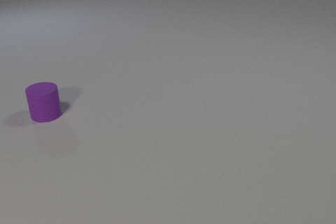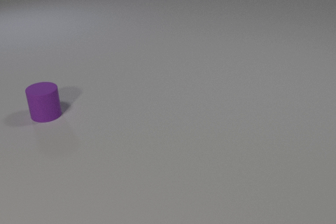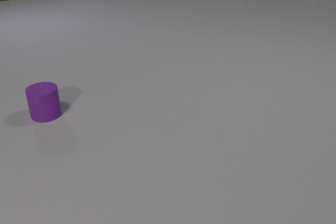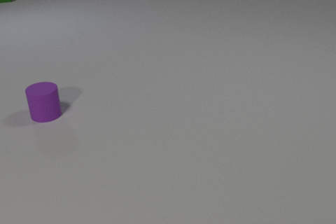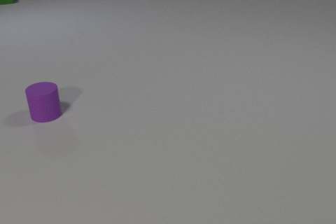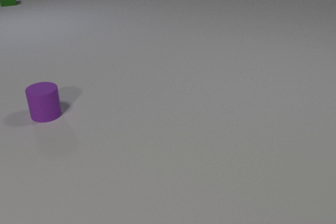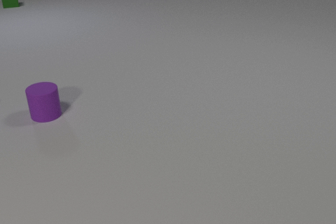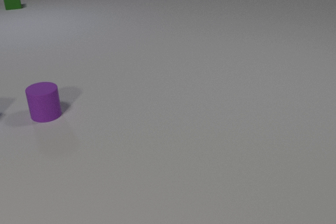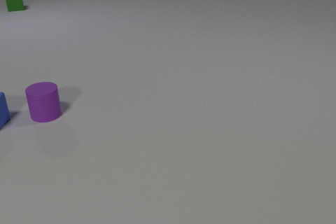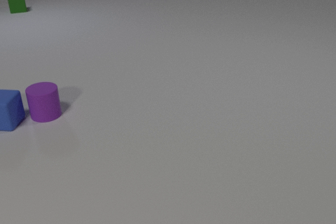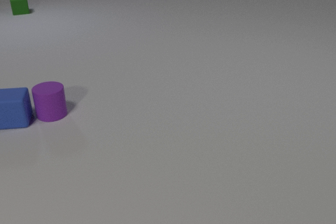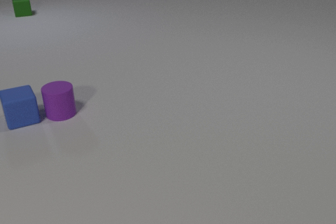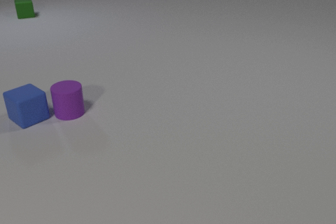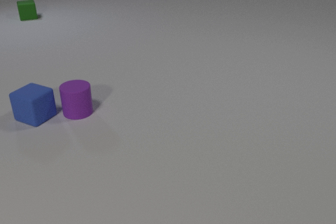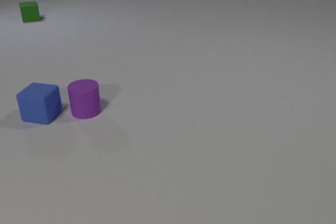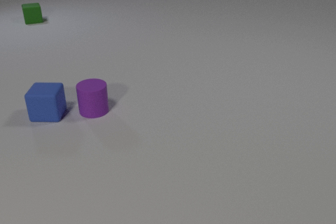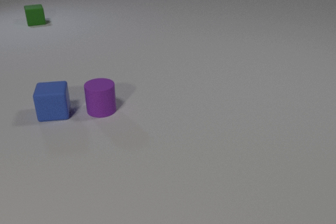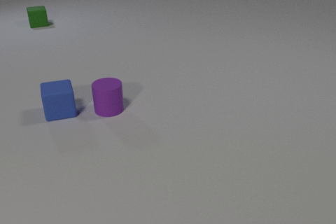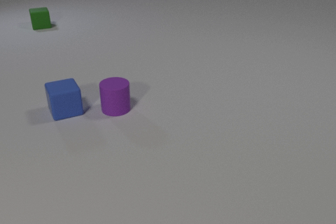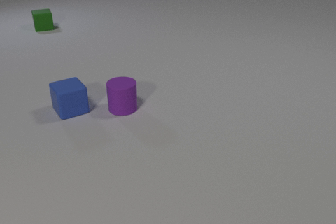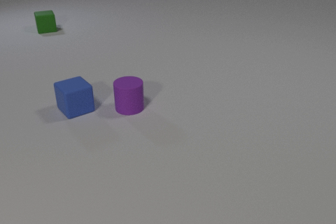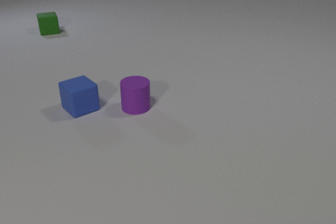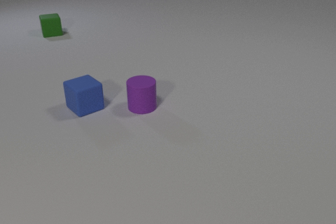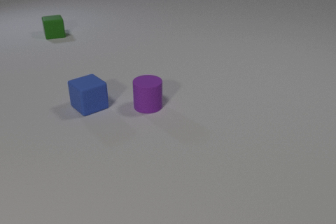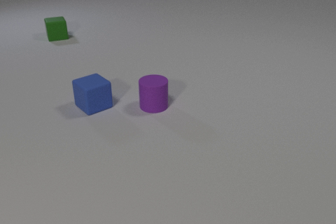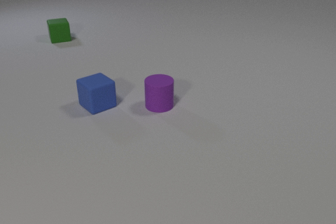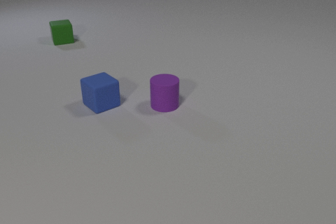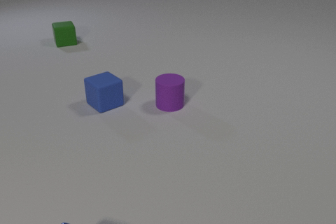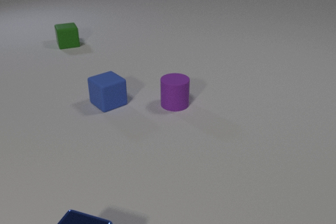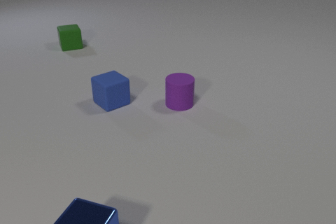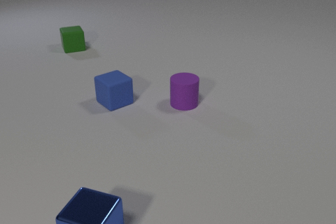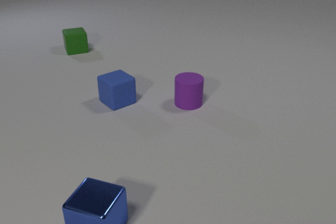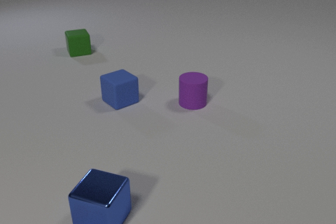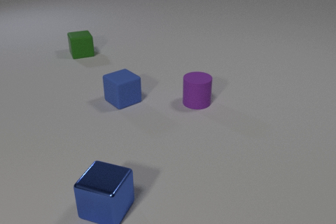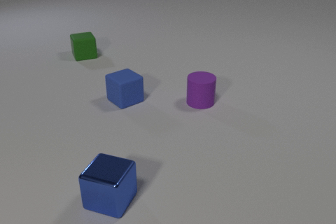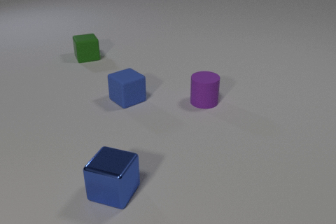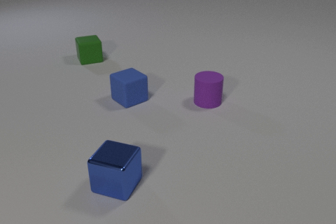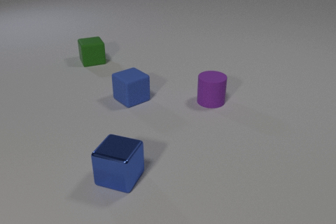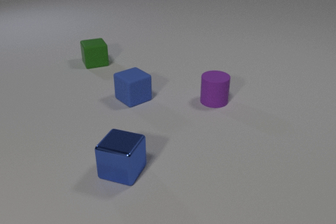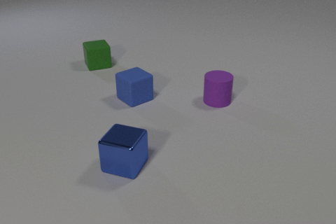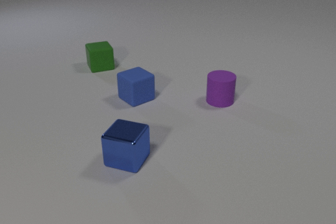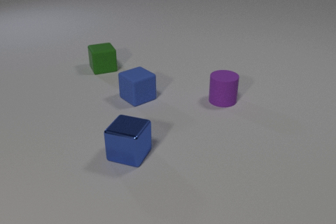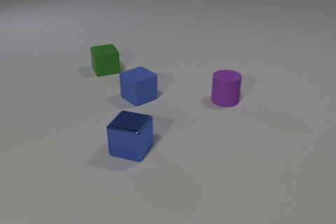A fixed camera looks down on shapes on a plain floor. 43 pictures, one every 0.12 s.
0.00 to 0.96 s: The blue rubber cube comes in at the left edge. The green rubber cube comes in at the top edge, slides toward the camera.
0.96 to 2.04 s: The blue rubber cube slides to the right, spins counterclockwise seen from above by about 105 degrees, its near face sliding to the right. The purple rubber cylinder slides to the right. The green rubber cube slides toward the camera. The blue rubber cube and the purple rubber cylinder collide.
2.04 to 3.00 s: The blue rubber cube slides to the right, spins so that its near face slides to the right, counterclockwise seen from above. The purple rubber cylinder slides to the right. The green rubber cube slides toward the camera.
3.00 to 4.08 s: The blue rubber cube slides to the right. The purple rubber cylinder slides to the right. The green rubber cube slides toward the camera and to the right. The blue metal cube comes in at the bottom edge, slides away from the camera.
4.08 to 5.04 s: The blue rubber cube slides to the right. The purple rubber cylinder slides to the right. The green rubber cube slides toward the camera and to the right. The blue metal cube slides away from the camera.
How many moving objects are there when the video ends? 4.
Are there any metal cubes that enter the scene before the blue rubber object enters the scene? no.
How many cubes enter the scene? 3.
